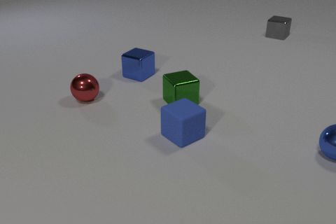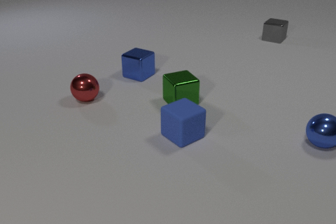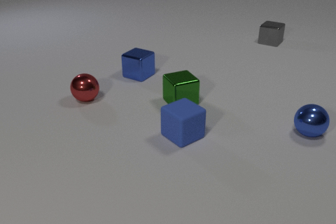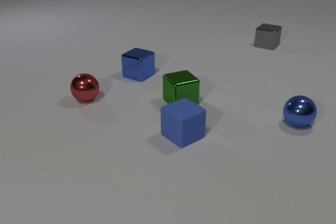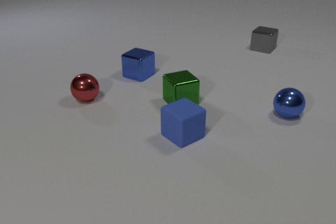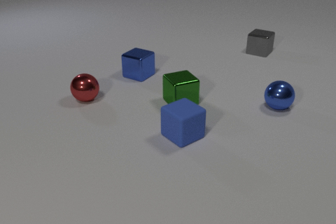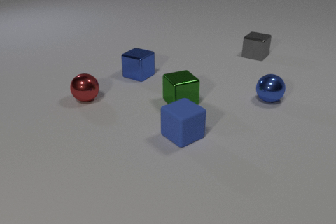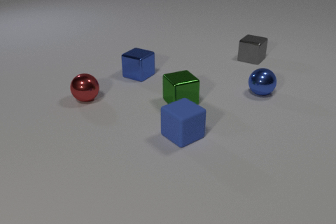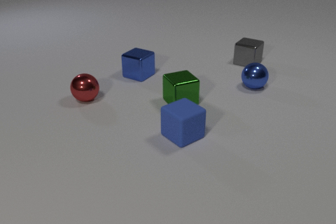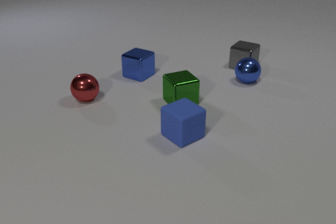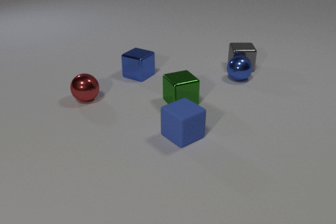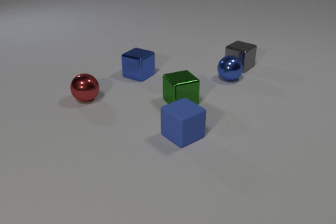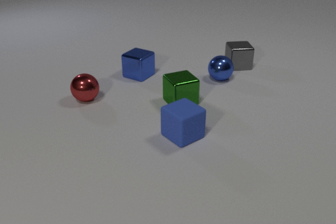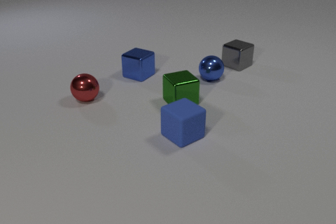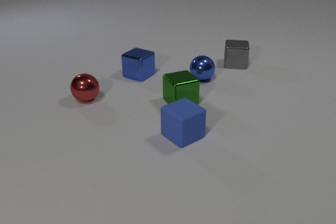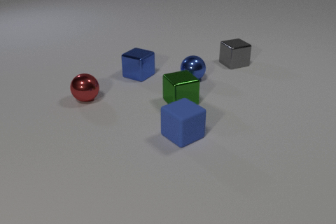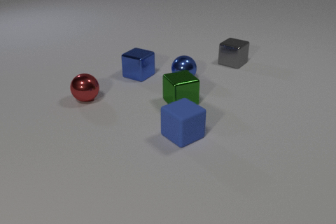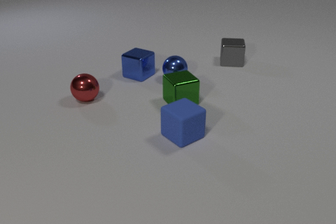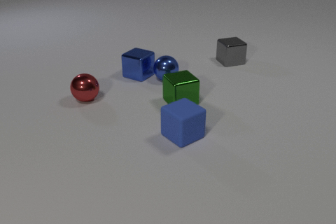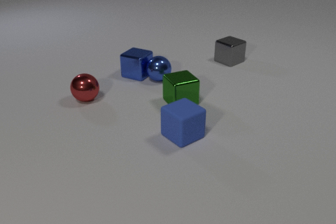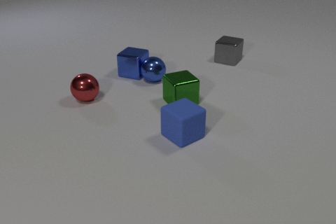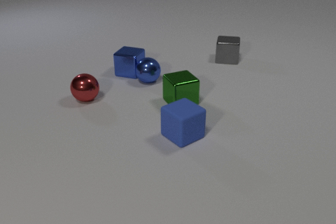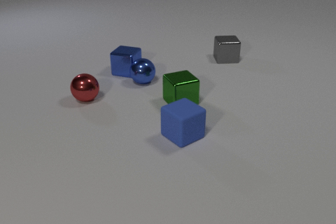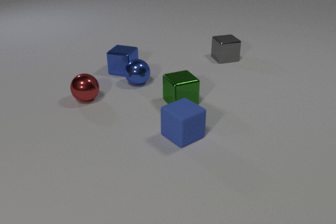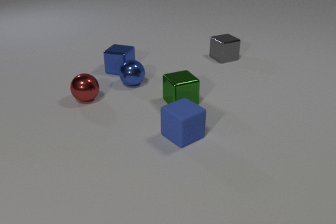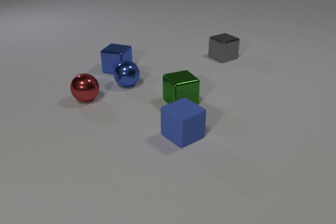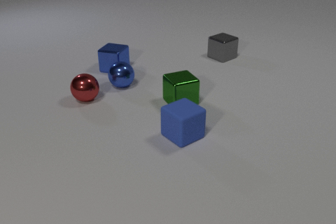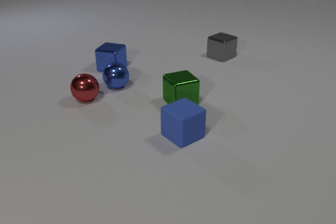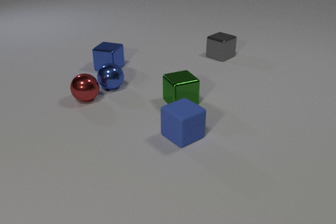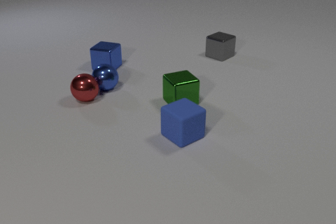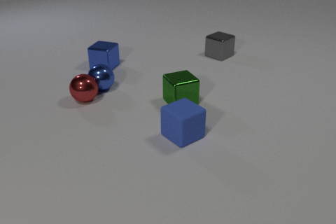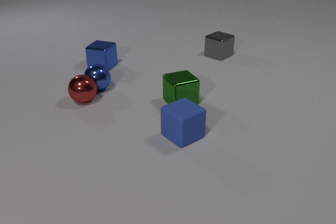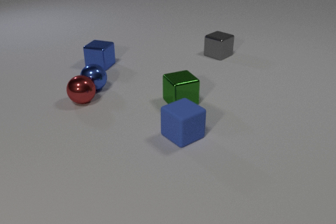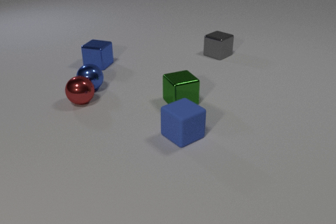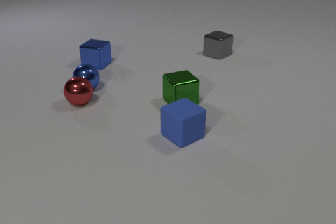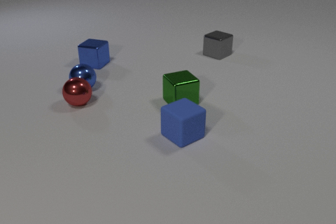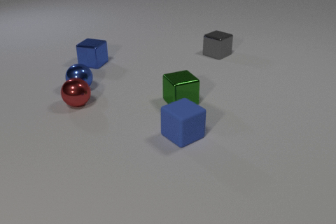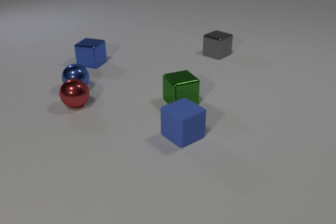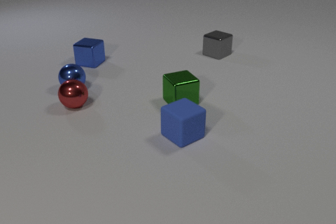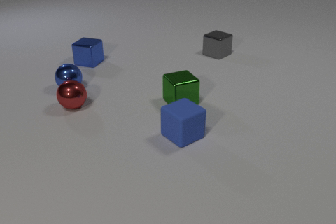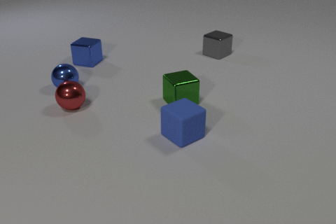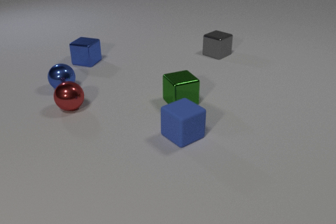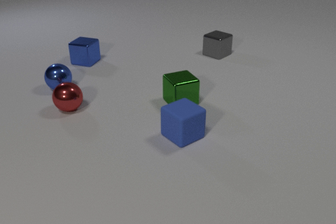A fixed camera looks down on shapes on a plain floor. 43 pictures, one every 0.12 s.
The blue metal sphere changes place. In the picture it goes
to the left.
0.00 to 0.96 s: The gray metal cube slides toward the camera. The blue metal sphere rolls away from the camera and to the left.
0.96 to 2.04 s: The gray metal cube slides to the left. The blue metal sphere rolls to the left. The gray metal cube and the blue metal sphere collide.
2.04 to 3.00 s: The gray metal cube slides away from the camera and to the left. The blue metal sphere rolls to the left. The blue metal cube slides to the left and away from the camera. The blue metal sphere and the blue metal cube collide.
3.00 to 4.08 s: The gray metal cube slides away from the camera and to the left. The blue metal sphere rolls to the left. The blue metal cube slides to the left and away from the camera. The red metal sphere rolls toward the camera and to the left. The blue metal sphere and the red metal sphere collide.
4.08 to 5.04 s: The blue metal sphere rolls to the left. The blue metal cube slides to the left and away from the camera. The red metal sphere rolls to the left and toward the camera.
What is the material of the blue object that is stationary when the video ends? rubber.
How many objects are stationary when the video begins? 4.
Are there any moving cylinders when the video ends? no.
